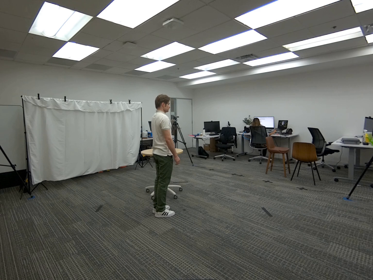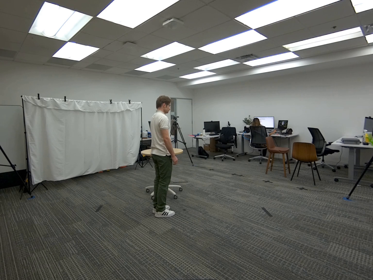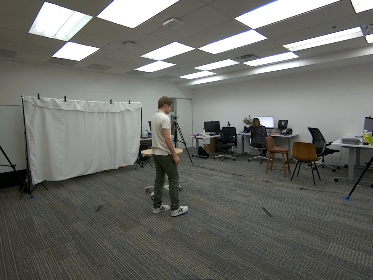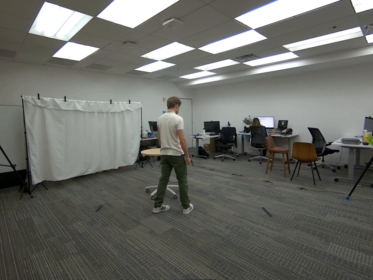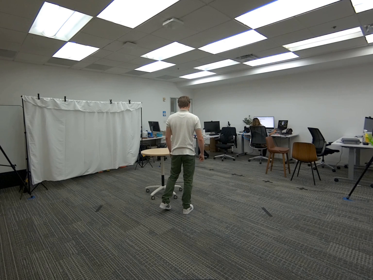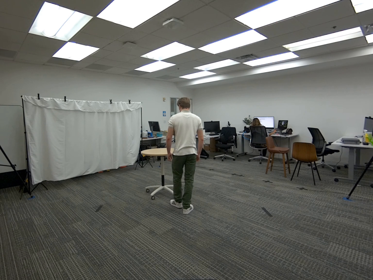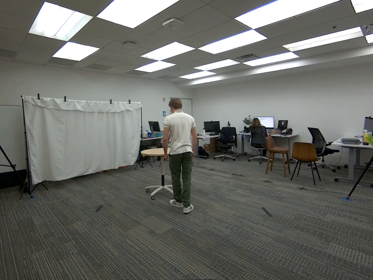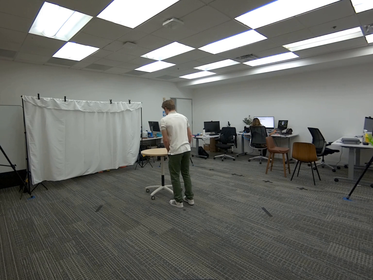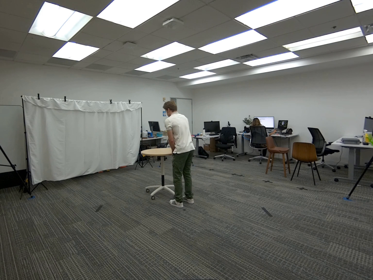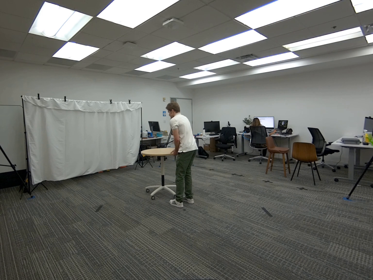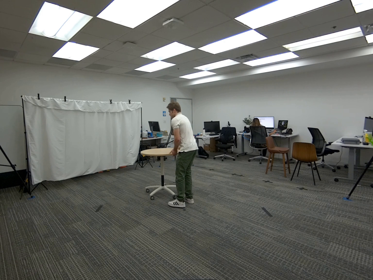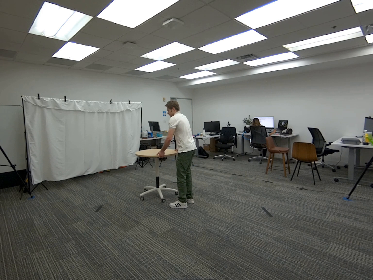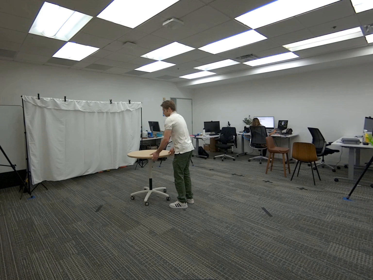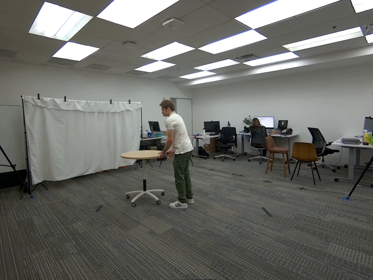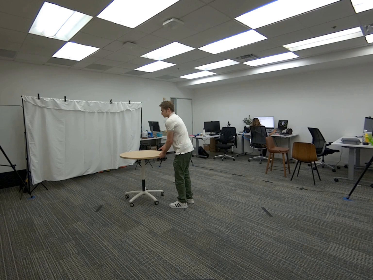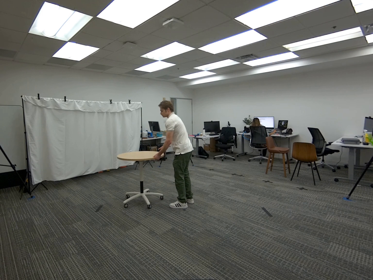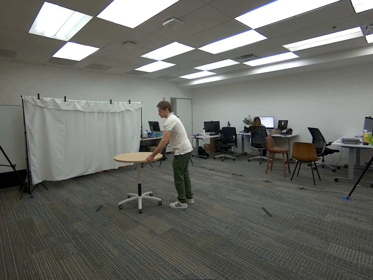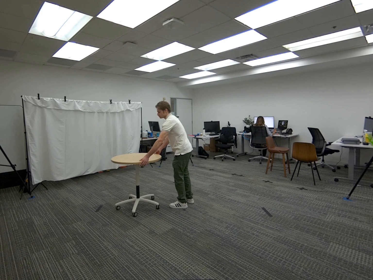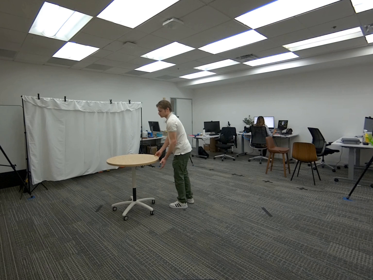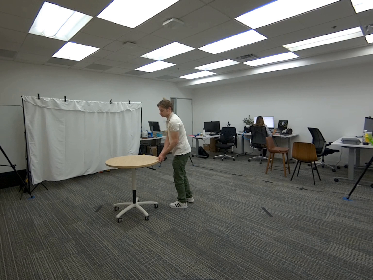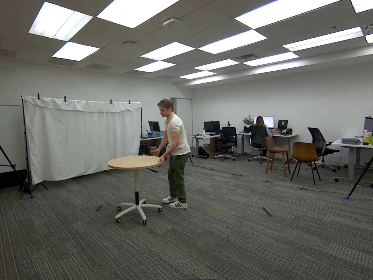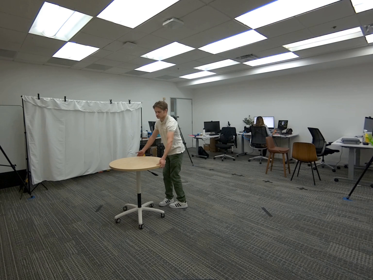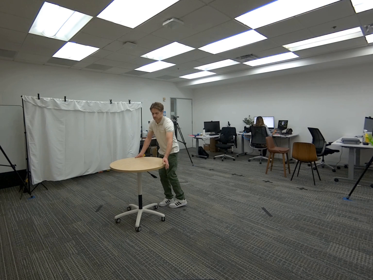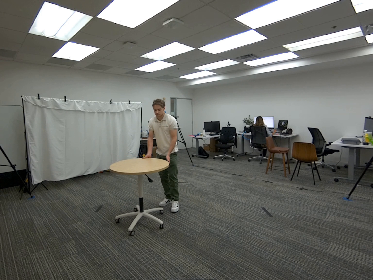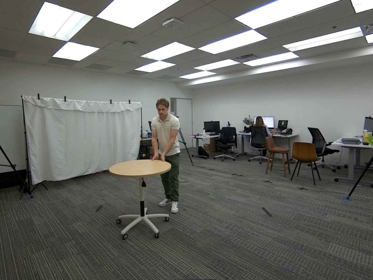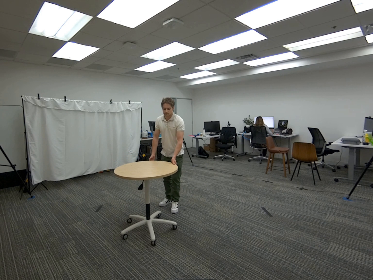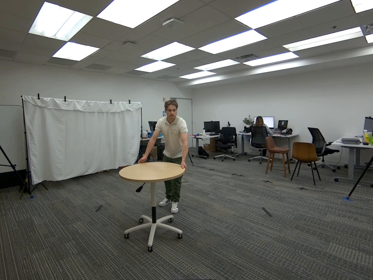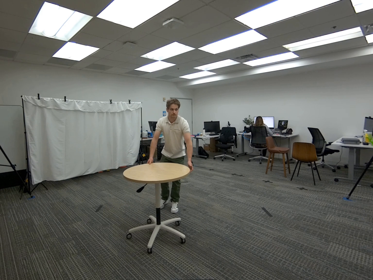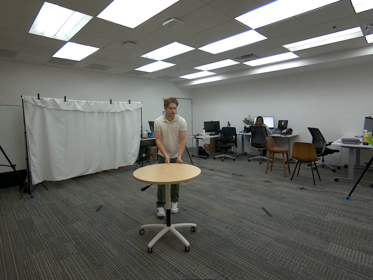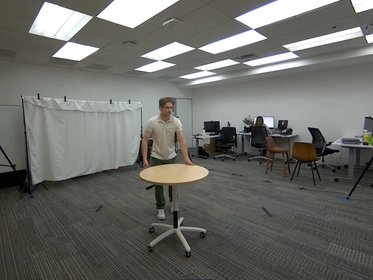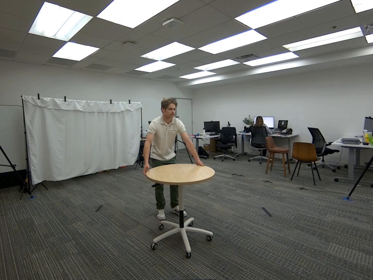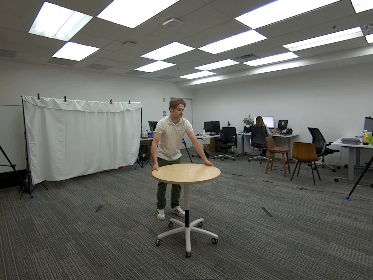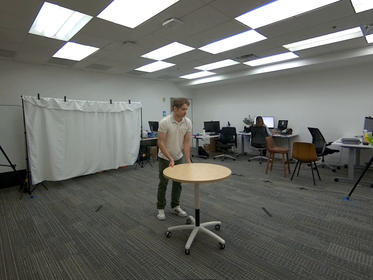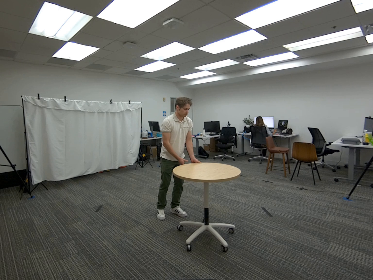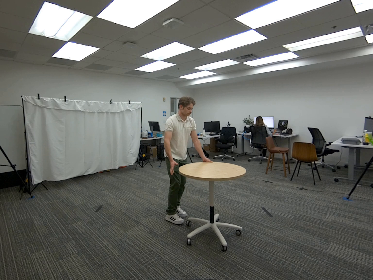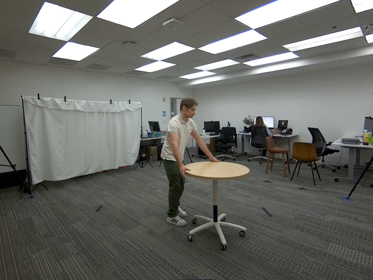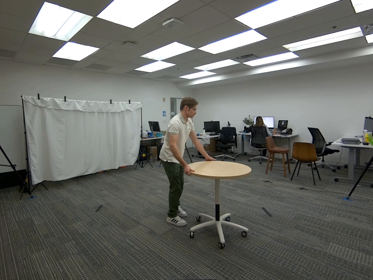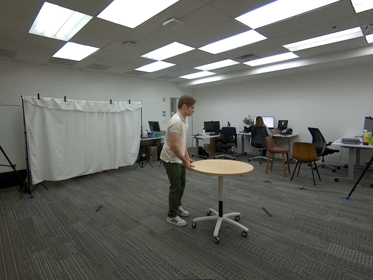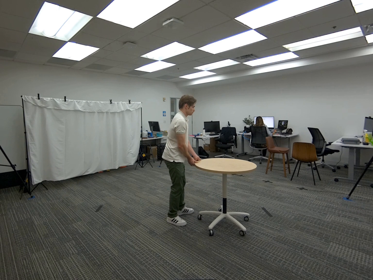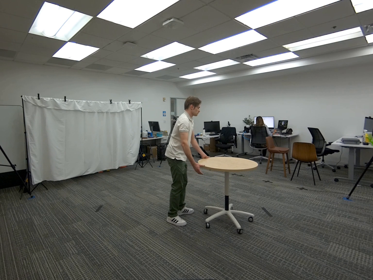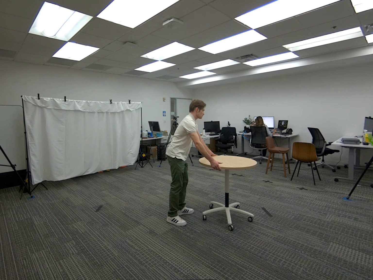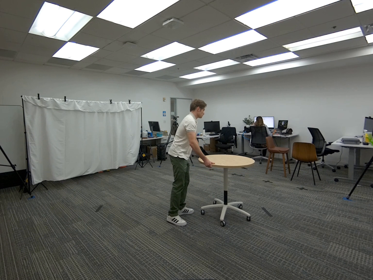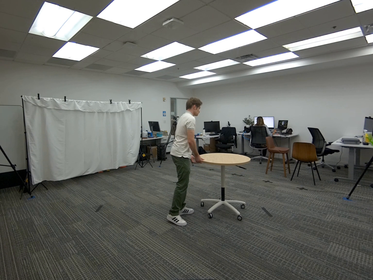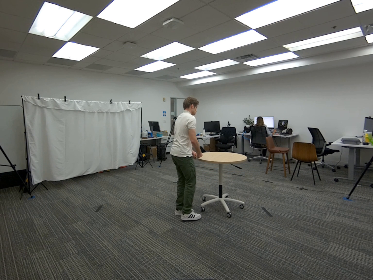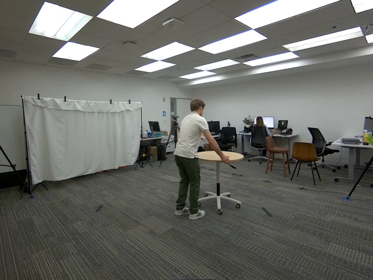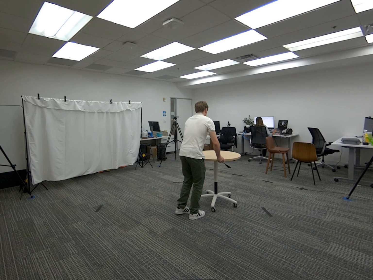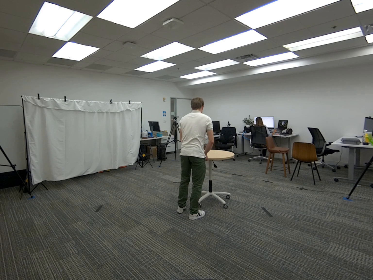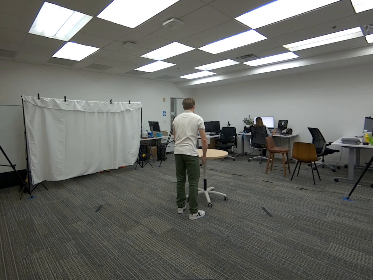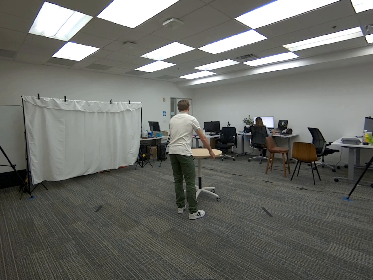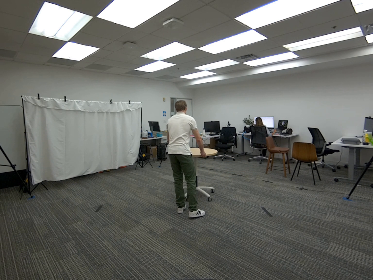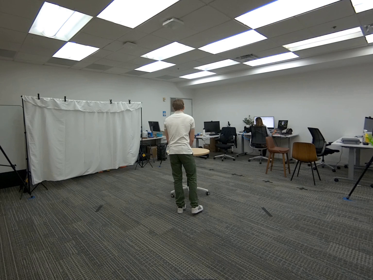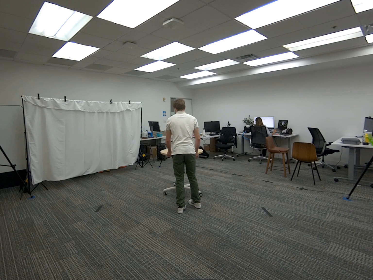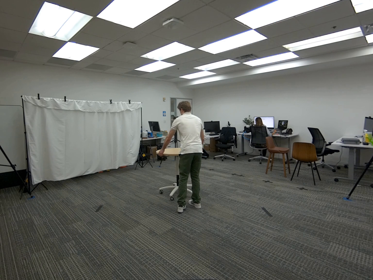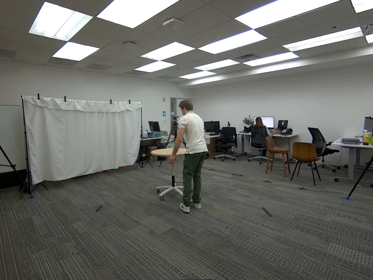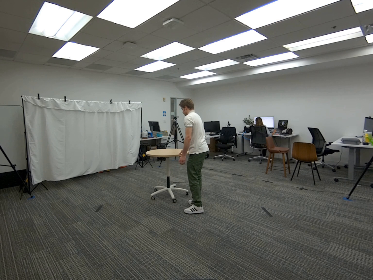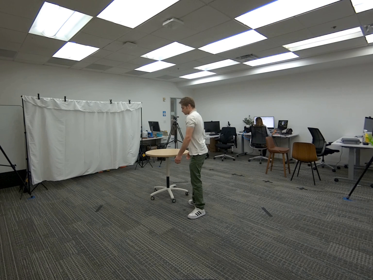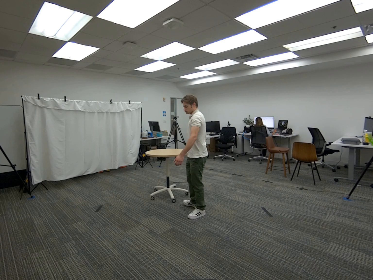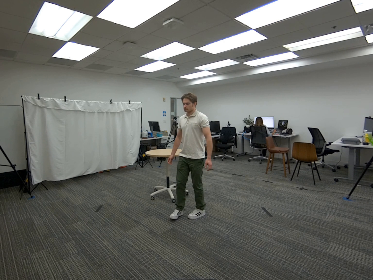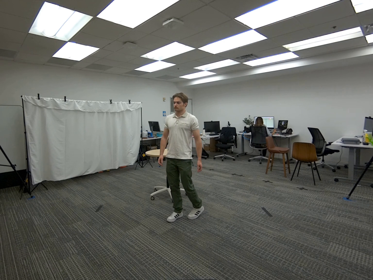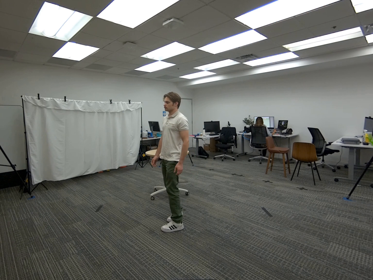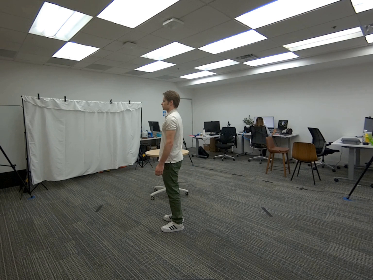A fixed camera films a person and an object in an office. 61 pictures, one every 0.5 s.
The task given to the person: Walk to the round table, grab the table with both hands, and spin the table around the bounding area.
